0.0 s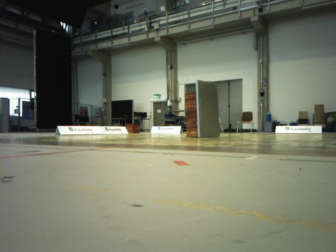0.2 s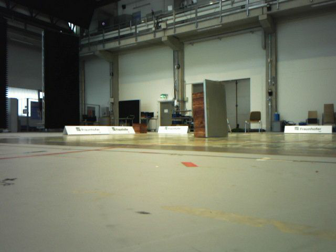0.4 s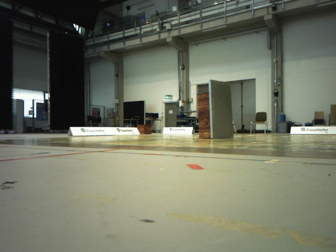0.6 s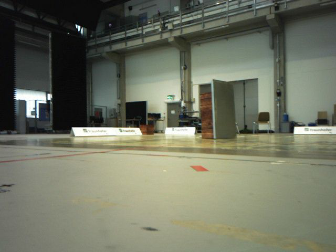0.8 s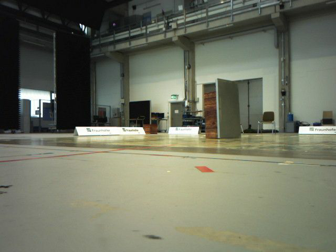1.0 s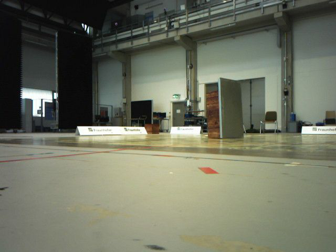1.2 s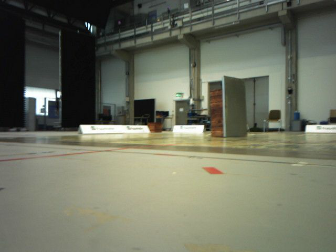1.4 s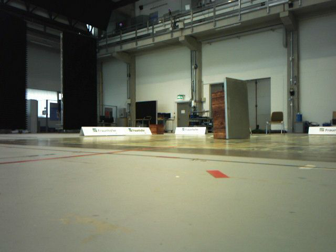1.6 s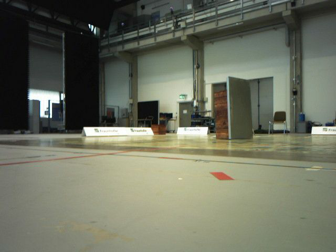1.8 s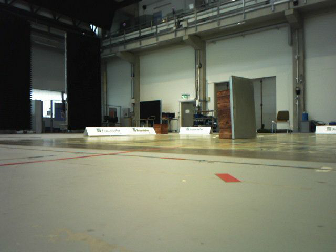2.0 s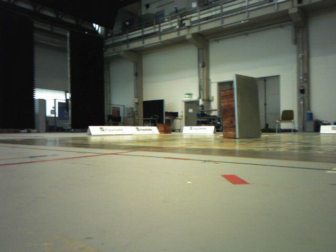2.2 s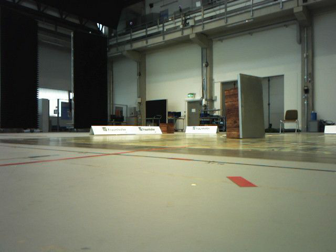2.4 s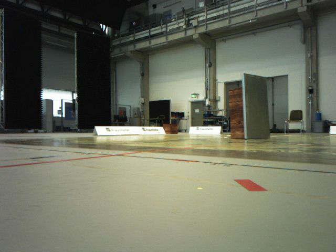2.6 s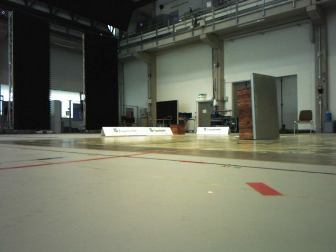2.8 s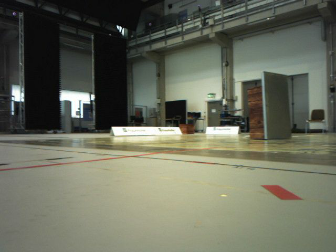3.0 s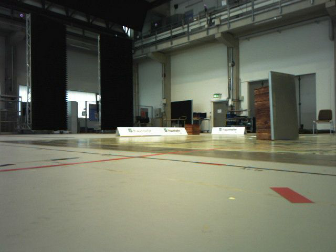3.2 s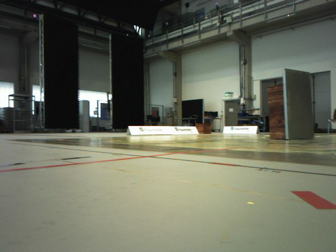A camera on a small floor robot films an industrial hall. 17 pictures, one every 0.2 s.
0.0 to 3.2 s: The scene slides to the right, as the camera pans about 15 degrees to its left. It travels forward, about 0.6 m, so what stands in front looms larger.
The film runs forward here.
